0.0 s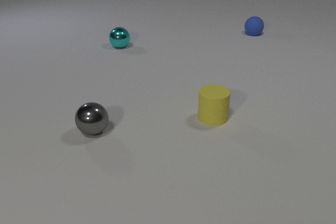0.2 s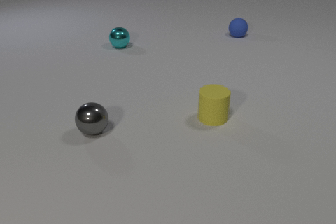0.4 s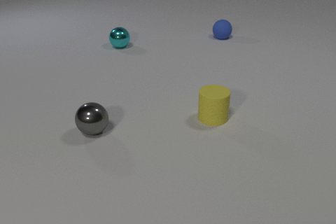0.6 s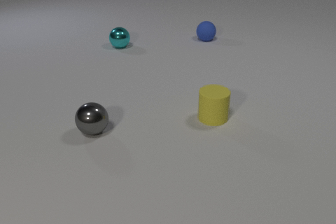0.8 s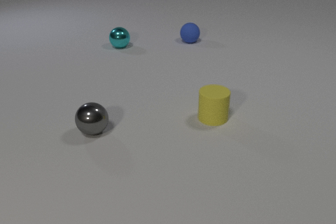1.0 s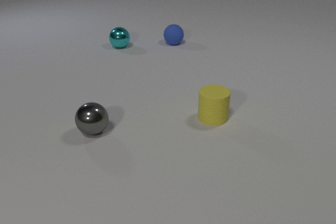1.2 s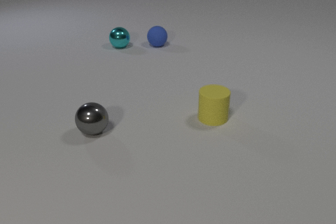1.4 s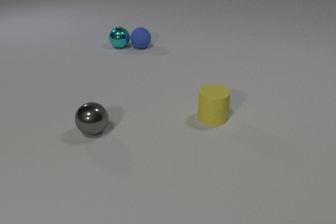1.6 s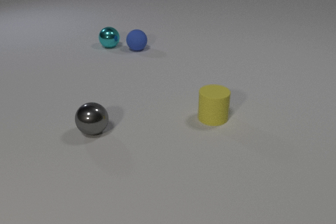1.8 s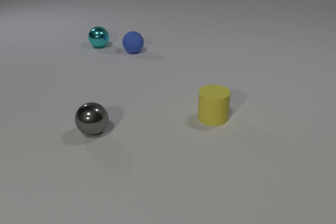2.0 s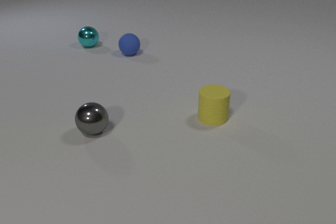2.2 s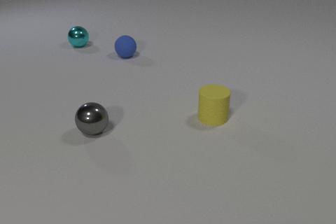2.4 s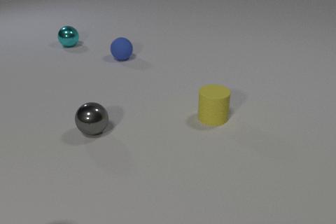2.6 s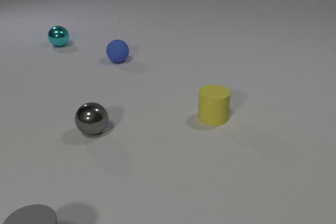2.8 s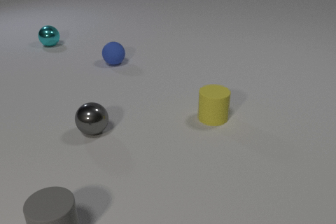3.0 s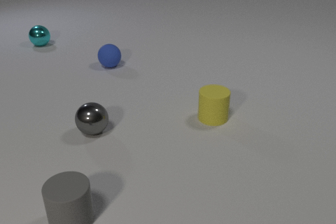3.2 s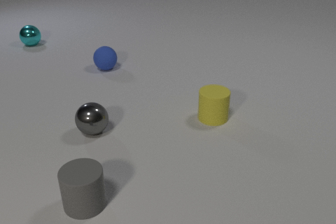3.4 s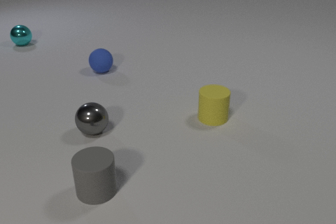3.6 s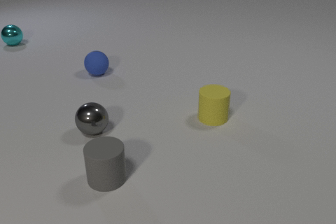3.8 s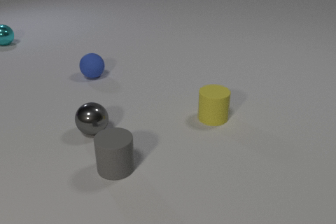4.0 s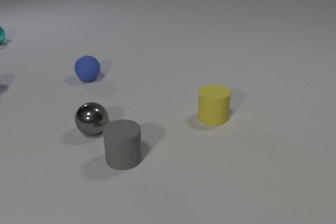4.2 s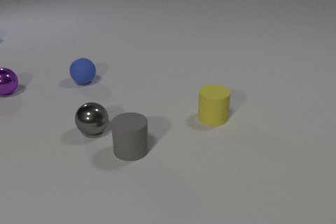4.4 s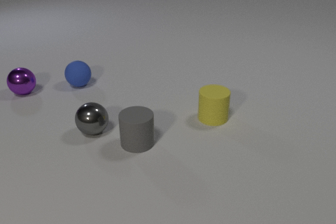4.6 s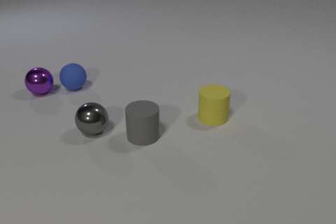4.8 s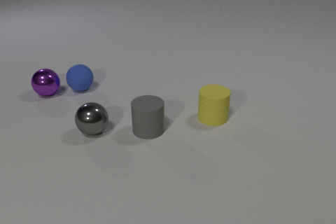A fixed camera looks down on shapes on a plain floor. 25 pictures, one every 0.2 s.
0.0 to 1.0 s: The blue rubber sphere rolls to the left and toward the camera.
1.0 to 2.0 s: The blue rubber sphere rolls to the left and toward the camera. The cyan metal sphere rolls to the left. The blue rubber sphere and the cyan metal sphere collide.
2.0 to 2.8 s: The blue rubber sphere rolls toward the camera and to the left. The cyan metal sphere rolls to the left. The gray rubber cylinder comes in at the bottom edge, slides away from the camera and to the right.
2.8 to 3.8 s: The blue rubber sphere rolls toward the camera and to the left. The cyan metal sphere rolls to the left and away from the camera. The gray rubber cylinder slides away from the camera and to the right.
3.8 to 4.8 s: The blue rubber sphere rolls toward the camera and to the left. The cyan metal sphere rolls to the left and away from the camera, leaves at the left edge. The purple metal sphere comes in at the left edge, rolls to the right and toward the camera. The gray rubber cylinder slides away from the camera and to the right. The blue rubber sphere and the purple metal sphere collide.
What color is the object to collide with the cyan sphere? blue.
What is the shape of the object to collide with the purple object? sphere.
How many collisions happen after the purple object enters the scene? 1.
